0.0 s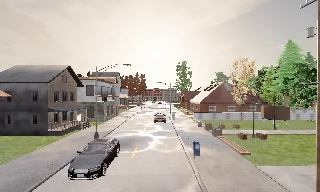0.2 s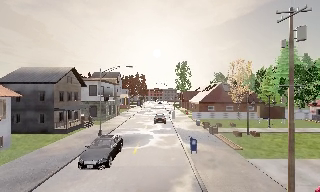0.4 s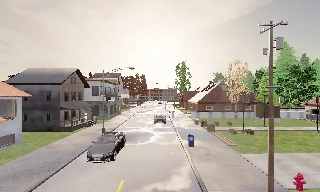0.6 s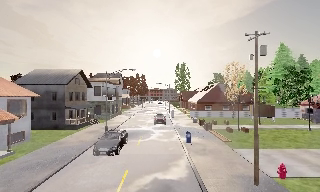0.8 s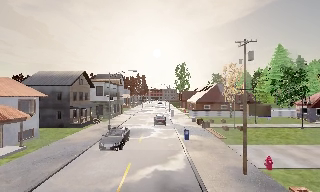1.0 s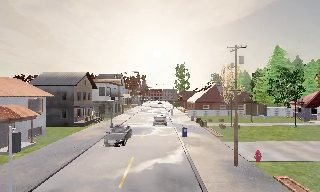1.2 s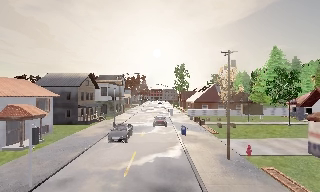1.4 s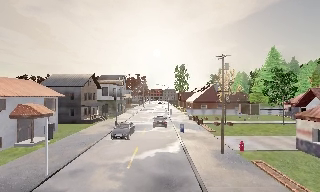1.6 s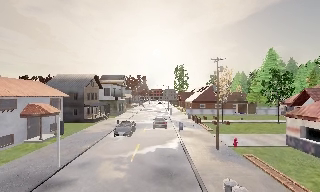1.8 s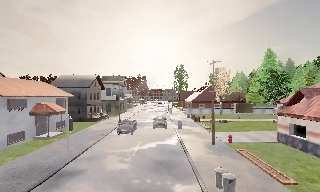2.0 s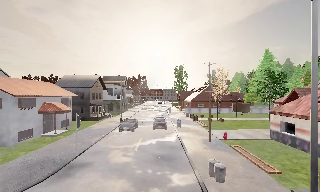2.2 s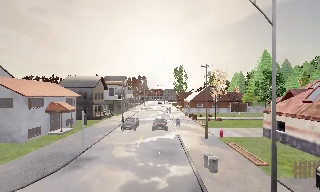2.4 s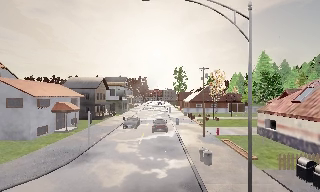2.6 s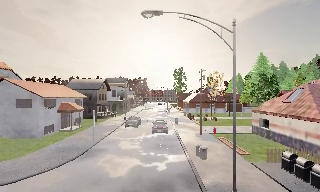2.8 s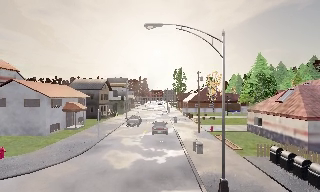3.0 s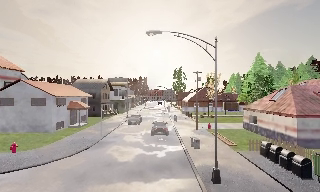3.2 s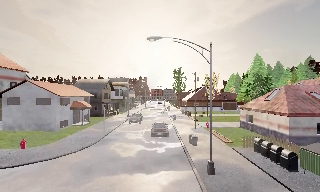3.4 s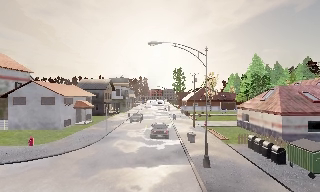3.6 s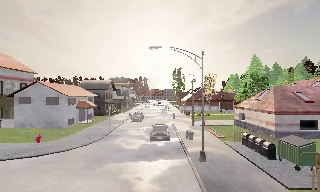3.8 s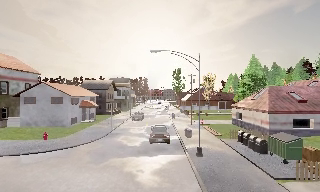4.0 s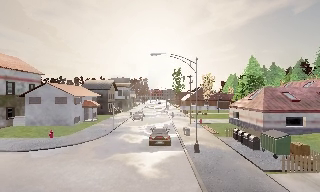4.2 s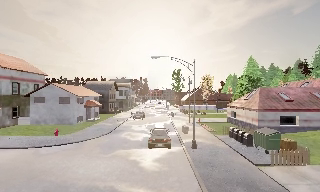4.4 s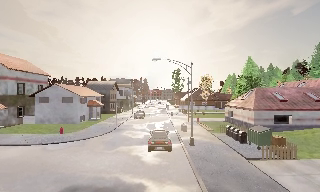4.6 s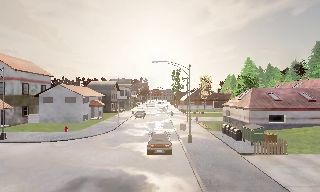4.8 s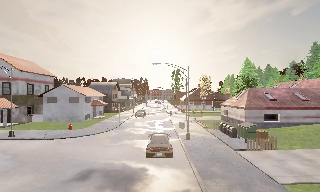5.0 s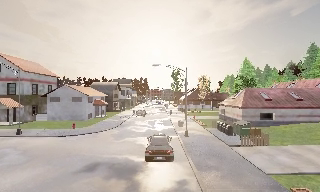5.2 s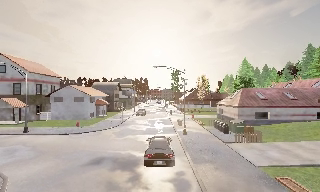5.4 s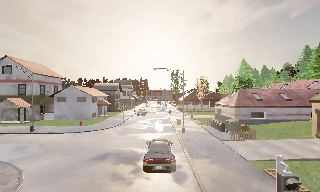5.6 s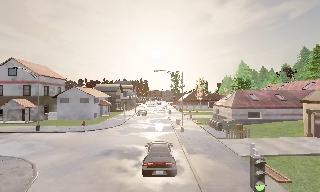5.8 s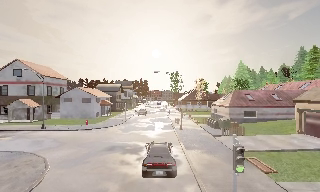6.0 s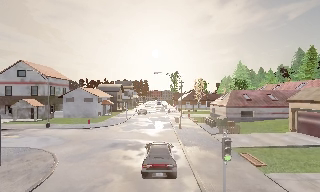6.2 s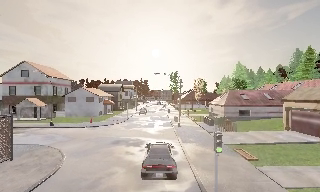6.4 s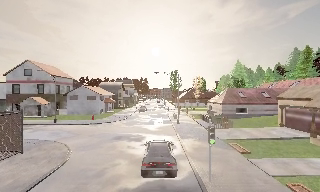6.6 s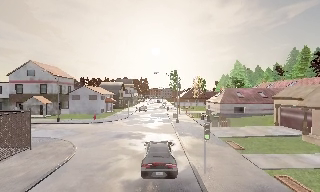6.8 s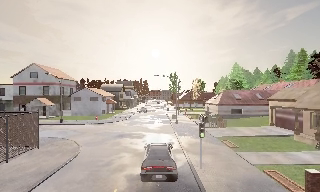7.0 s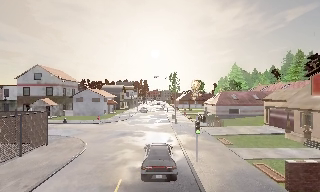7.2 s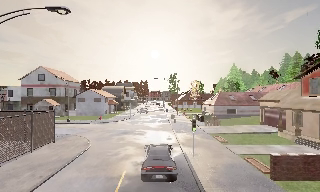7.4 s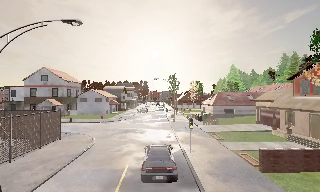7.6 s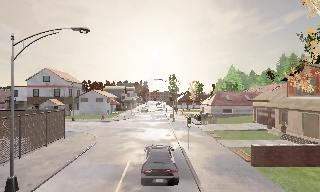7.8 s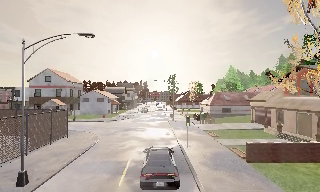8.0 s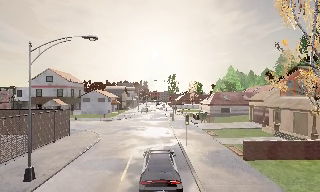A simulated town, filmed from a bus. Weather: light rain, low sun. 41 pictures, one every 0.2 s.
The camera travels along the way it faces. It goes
backward.
0.0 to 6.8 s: The camera travels backward, about 35 m, so what stands in front gets smaller.
6.8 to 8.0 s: The camera travels backward, about 5 m, so what stands in front gets smaller. It loses speed.
The film runs backward here.
